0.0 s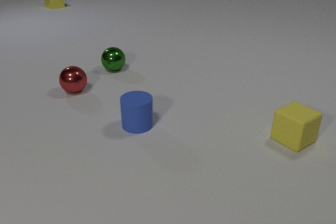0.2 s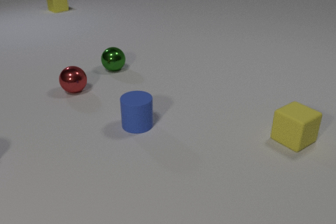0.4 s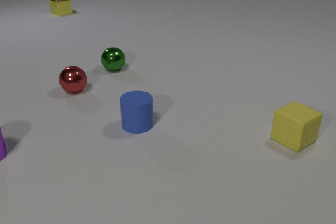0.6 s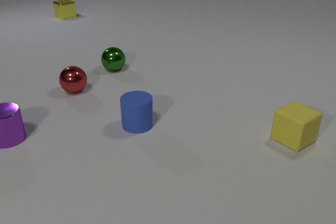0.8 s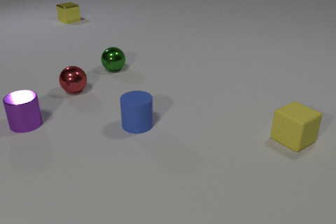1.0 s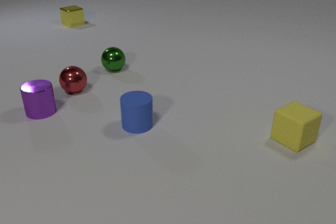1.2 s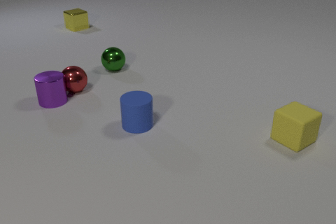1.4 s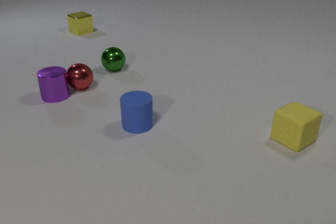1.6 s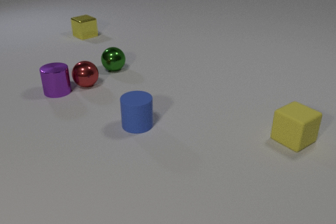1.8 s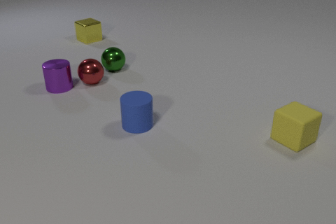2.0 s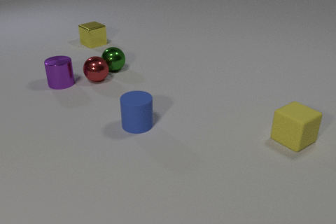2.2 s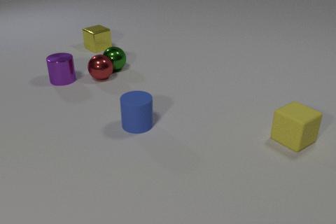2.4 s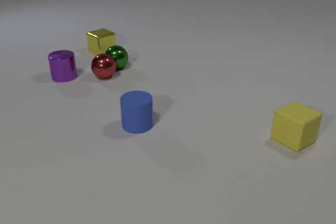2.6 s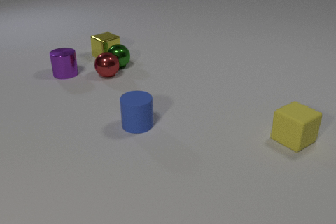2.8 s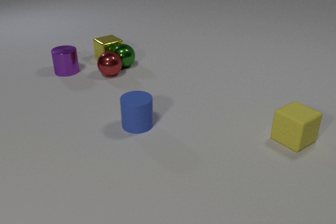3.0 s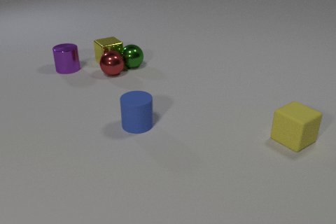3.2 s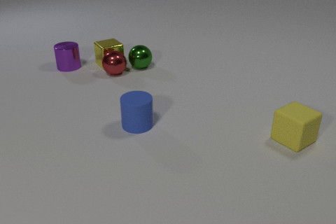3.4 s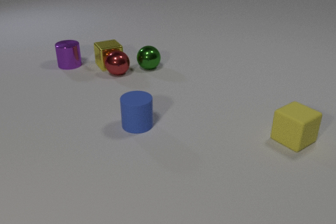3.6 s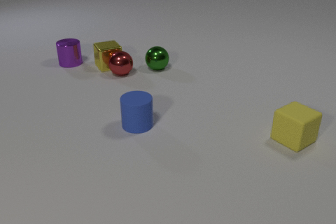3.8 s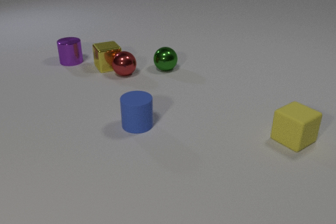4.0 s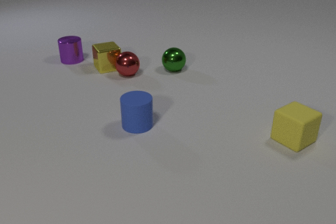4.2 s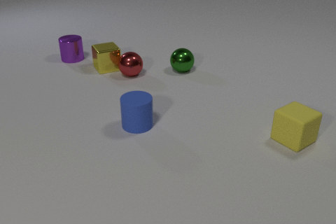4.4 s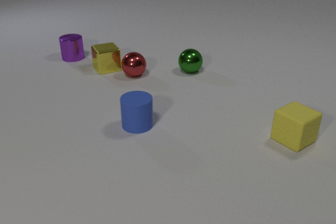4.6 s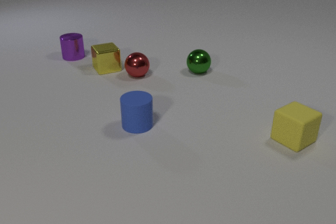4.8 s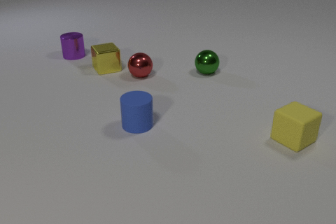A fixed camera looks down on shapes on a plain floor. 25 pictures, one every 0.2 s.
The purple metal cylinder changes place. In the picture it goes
away from the camera.
The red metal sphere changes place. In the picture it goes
to the right.
0.0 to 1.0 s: The purple metal cylinder comes in at the left edge, slides away from the camera and to the right. The yellow metal cube slides toward the camera.
1.0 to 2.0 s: The purple metal cylinder slides away from the camera. The red metal sphere rolls to the right and away from the camera. The yellow metal cube slides toward the camera. The purple metal cylinder and the red metal sphere collide.
2.0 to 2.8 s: The purple metal cylinder slides away from the camera. The red metal sphere rolls to the right and away from the camera. The green metal sphere rolls to the right and away from the camera. The yellow metal cube slides toward the camera. The red metal sphere and the green metal sphere collide. The green metal sphere and the yellow metal cube collide.
2.8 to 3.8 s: The purple metal cylinder slides away from the camera. The red metal sphere rolls to the right. The green metal sphere rolls to the right. The yellow metal cube slides toward the camera. The red metal sphere and the yellow metal cube collide.
3.8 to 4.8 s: The purple metal cylinder slides away from the camera. The red metal sphere rolls to the right. The green metal sphere rolls to the right. The yellow metal cube slides toward the camera.
How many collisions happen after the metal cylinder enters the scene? 4.
What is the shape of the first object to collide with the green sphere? sphere.
Are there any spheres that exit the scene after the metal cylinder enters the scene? no.
